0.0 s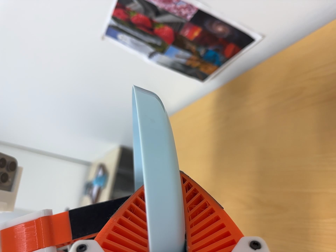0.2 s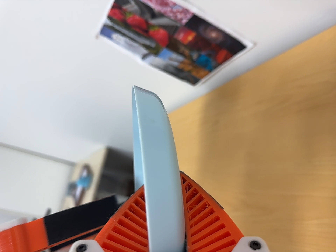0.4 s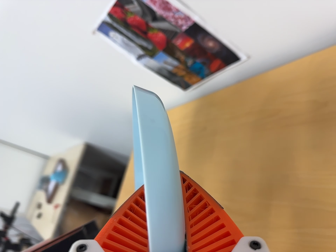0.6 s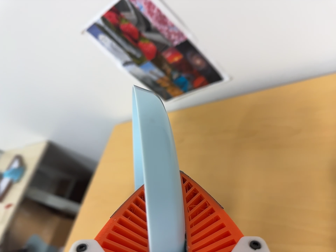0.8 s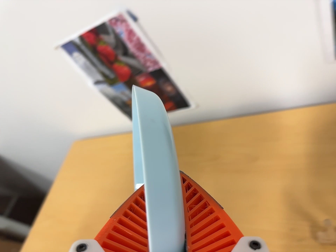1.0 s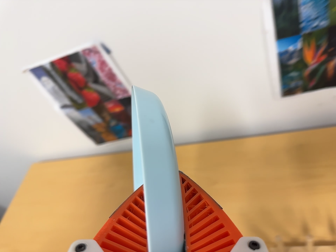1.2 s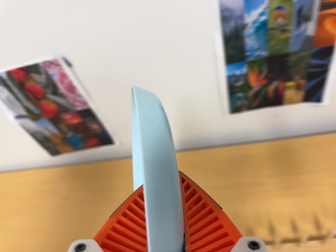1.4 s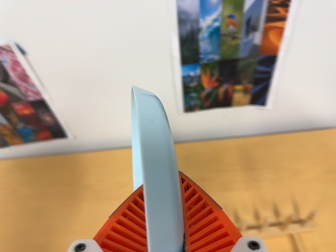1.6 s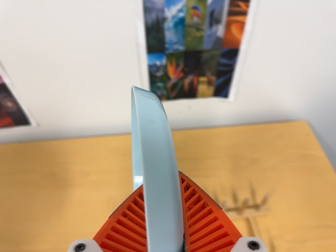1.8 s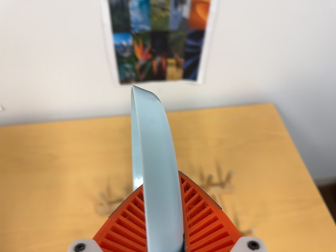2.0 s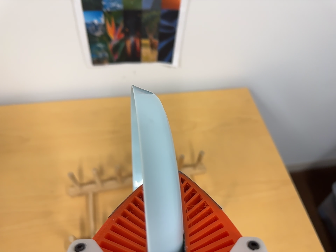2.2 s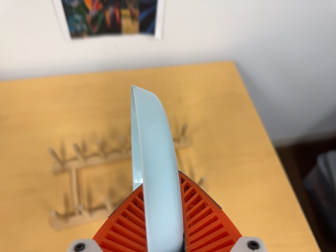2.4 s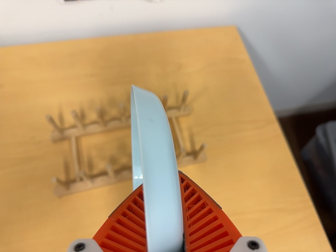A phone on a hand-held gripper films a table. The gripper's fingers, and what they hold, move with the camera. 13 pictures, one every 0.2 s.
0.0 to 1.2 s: The camera swings to its right by about 45 degrees, and the scene slides to the left. It travels to its left and backward, about 18 cm. Its aim tips toward the top of its view by about 15 degrees, and the scene shifts downward. It rolls about its line of sight by about 20 degrees, and the scene rotates clockwise.
1.2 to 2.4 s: The scene slides to the left, as the camera pans about 25 degrees to its right. It travels toward the bottom of its view and to its right, about 12 cm, so close, fixed things drift upward. Its aim tips toward the bottom of its view by about 15 degrees, and the scene shifts upward.
The film runs forward here.
